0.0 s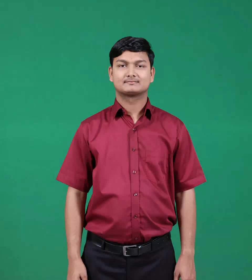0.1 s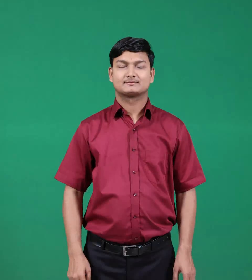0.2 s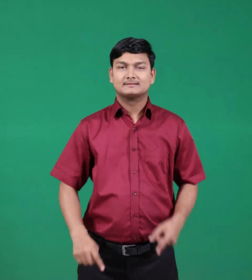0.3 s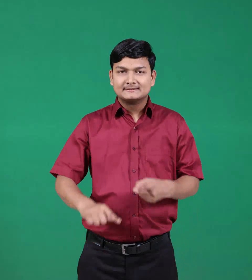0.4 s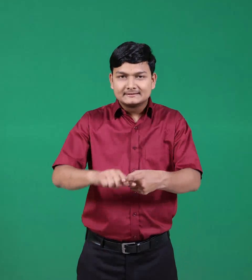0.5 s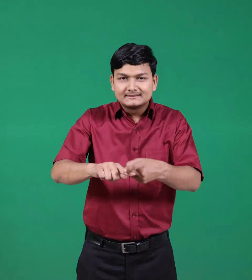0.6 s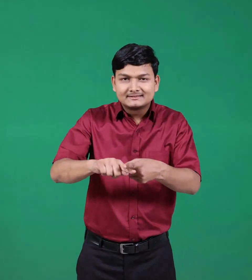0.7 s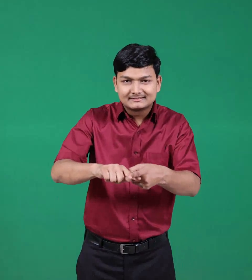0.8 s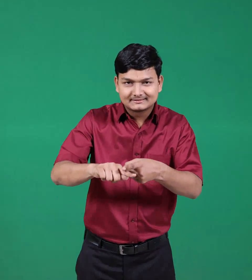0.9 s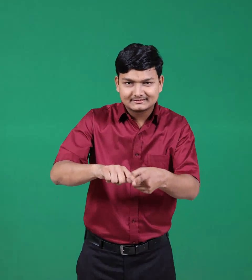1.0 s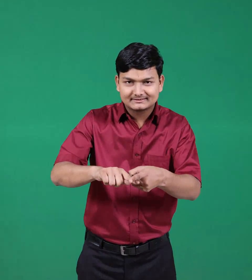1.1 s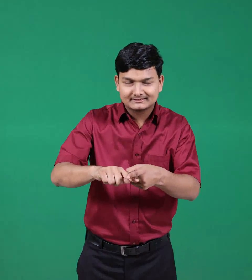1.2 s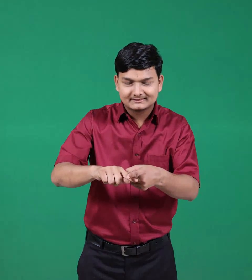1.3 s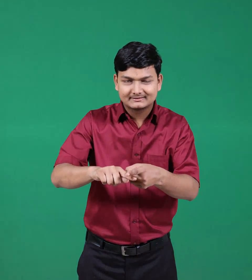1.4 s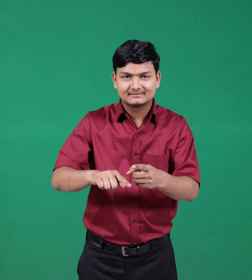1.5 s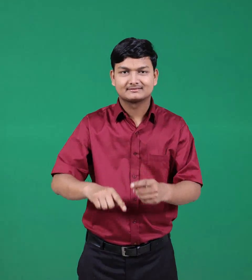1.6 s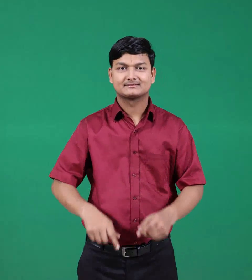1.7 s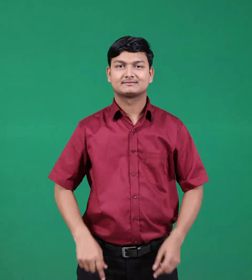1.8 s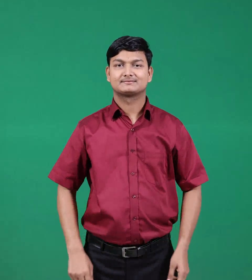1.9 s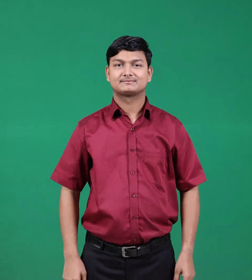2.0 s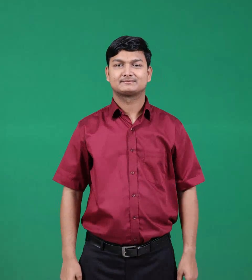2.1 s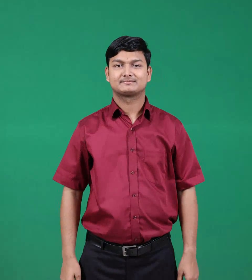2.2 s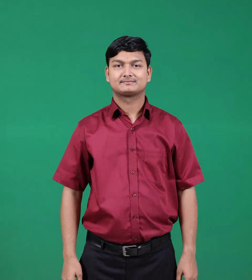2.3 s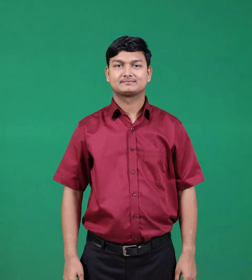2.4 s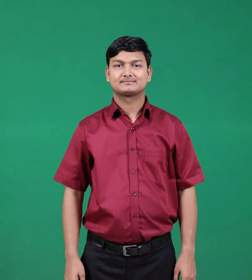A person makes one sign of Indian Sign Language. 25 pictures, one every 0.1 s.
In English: knife
